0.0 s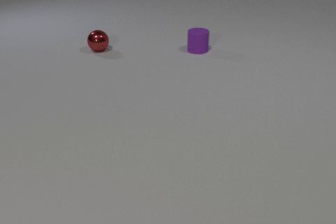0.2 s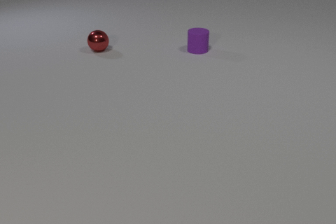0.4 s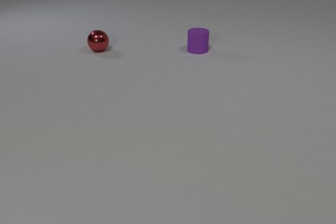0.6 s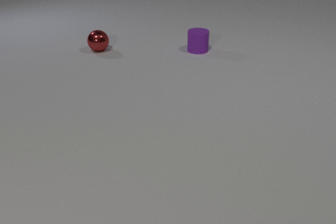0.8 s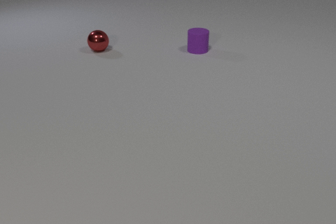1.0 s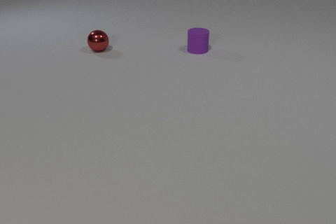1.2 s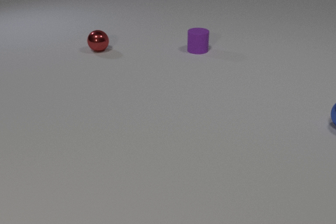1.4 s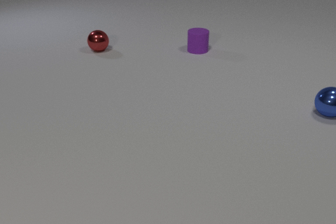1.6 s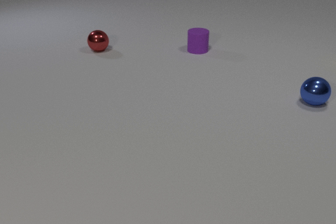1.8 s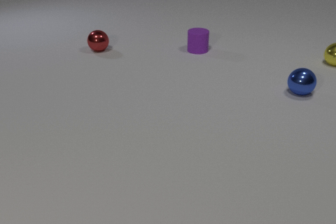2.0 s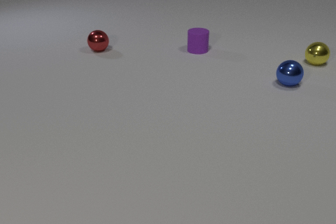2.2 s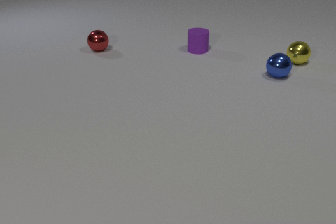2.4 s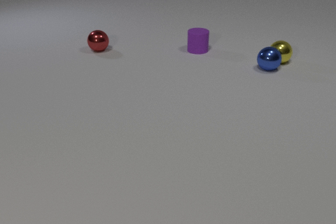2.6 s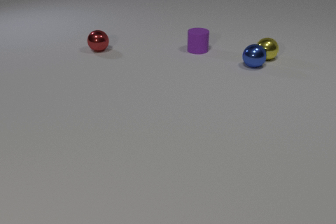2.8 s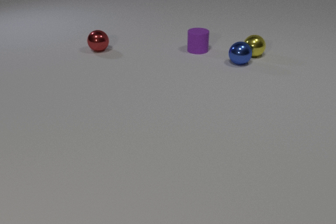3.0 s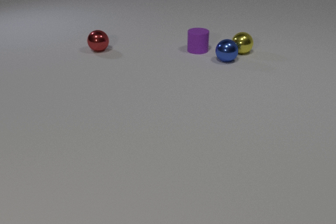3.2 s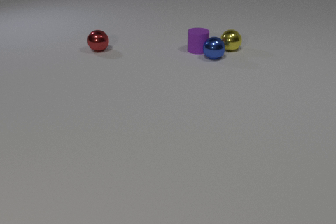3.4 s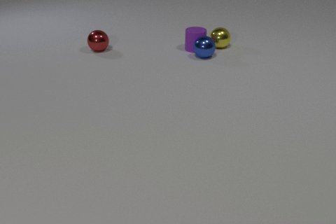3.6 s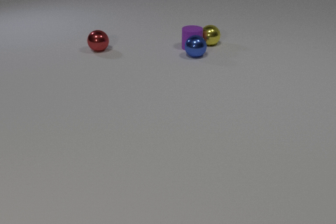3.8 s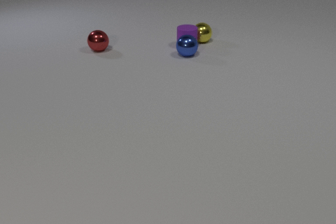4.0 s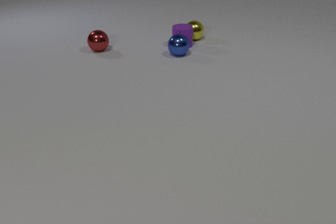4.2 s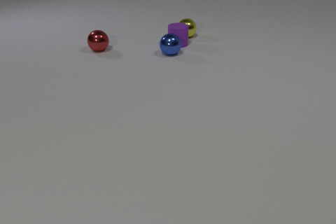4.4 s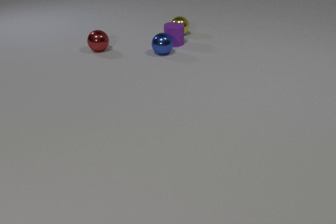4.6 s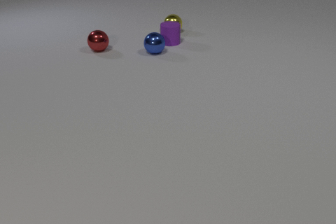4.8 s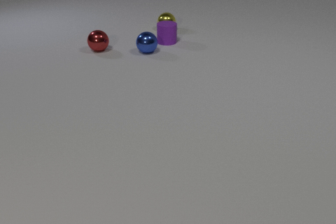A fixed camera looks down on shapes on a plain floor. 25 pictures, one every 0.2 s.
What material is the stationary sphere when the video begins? metal.
What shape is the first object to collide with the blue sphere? sphere.
How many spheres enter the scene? 2.
0.0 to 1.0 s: Next to nothing moves.
1.0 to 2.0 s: The blue metal sphere comes in at the right edge, rolls away from the camera and to the left. The yellow metal sphere comes in at the right edge, rolls to the left.
2.0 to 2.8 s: The blue metal sphere rolls to the left and away from the camera. The yellow metal sphere rolls to the left. The blue metal sphere and the yellow metal sphere collide.
2.8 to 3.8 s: The blue metal sphere rolls to the left. The yellow metal sphere rolls to the left and away from the camera. The purple rubber cylinder slides to the left and away from the camera. The blue metal sphere and the purple rubber cylinder collide. The yellow metal sphere and the purple rubber cylinder collide.
3.8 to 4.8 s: The blue metal sphere rolls to the left. The yellow metal sphere rolls to the left and away from the camera. The purple rubber cylinder slides to the left and away from the camera.
